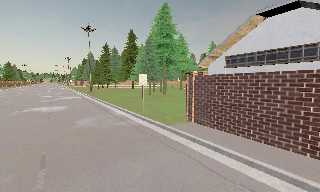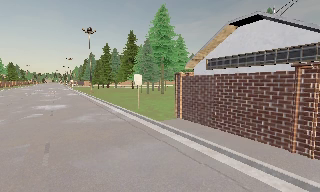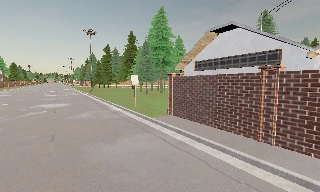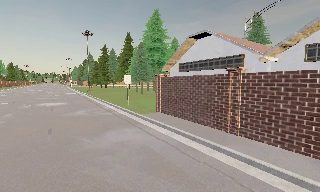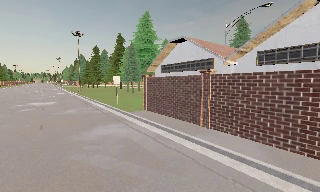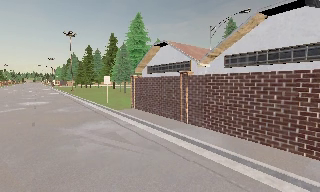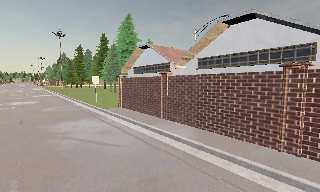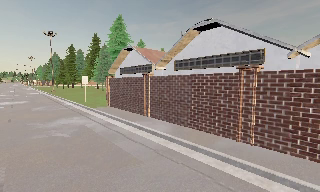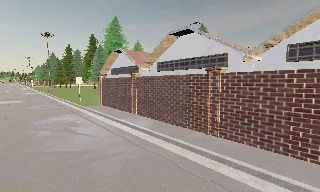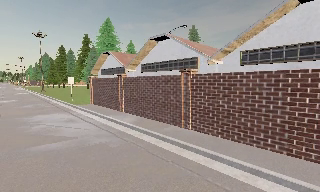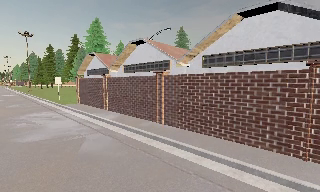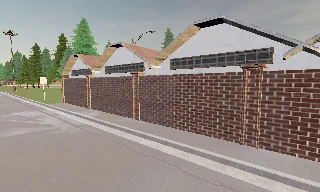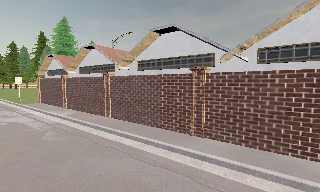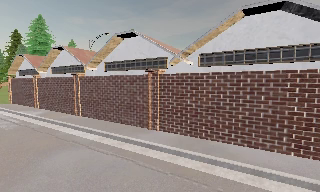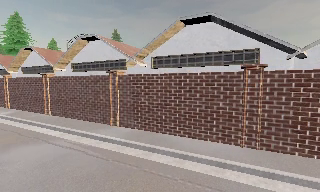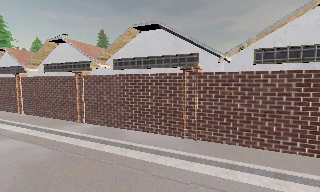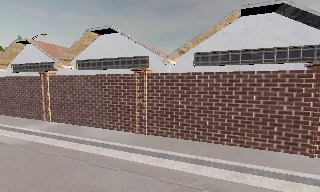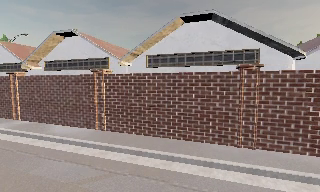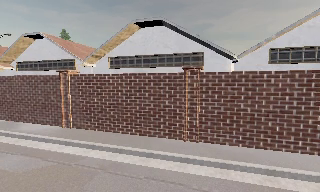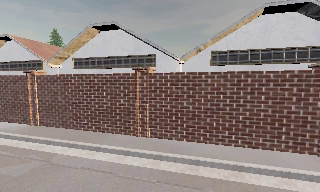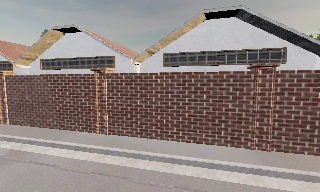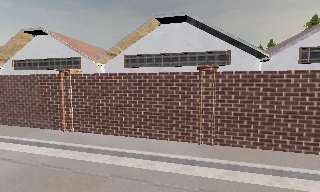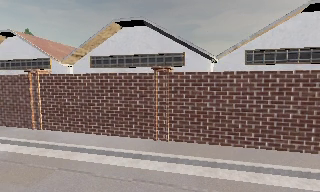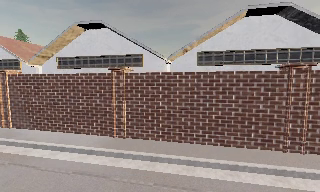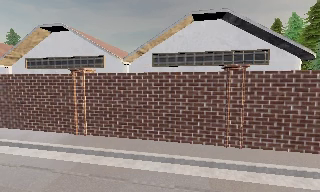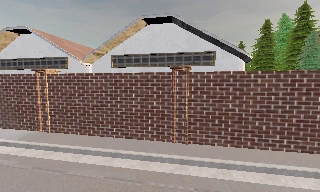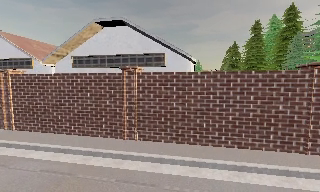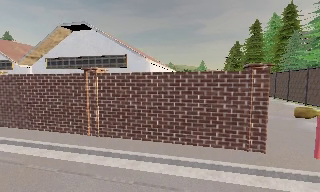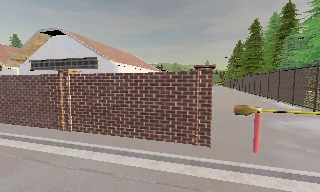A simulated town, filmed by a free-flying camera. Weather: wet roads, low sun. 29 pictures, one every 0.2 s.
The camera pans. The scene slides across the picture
to the left.
The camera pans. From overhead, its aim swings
clockwise.
0.0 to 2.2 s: The camera pans to its right, which is clockwise from overhead, by about 15 degrees. It travels backward and to its right, about 11 m, so what stands in front gets smaller.
2.2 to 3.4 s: The camera pans to its right, which is clockwise from overhead, by about 20 degrees. It travels to its right and backward, about 9 m, so close, fixed things drift to the left.
3.4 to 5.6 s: The camera travels to its right, about 17 m, so close, fixed things drift to the left.
The film runs backward here.
